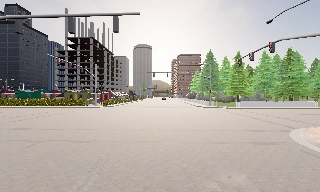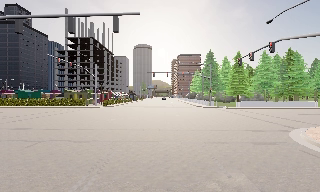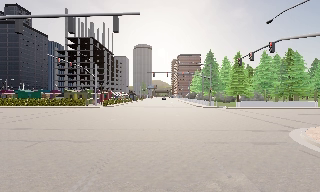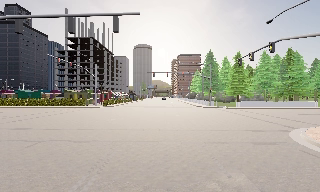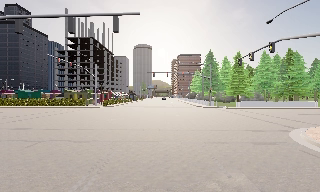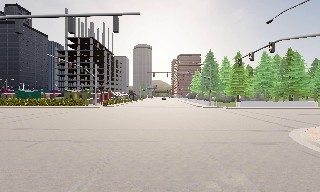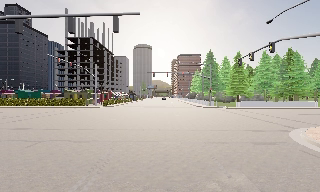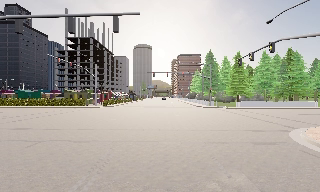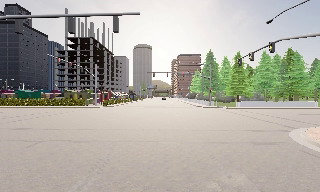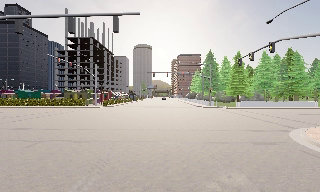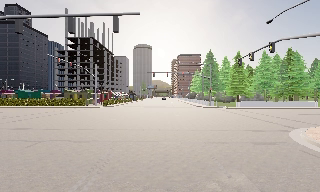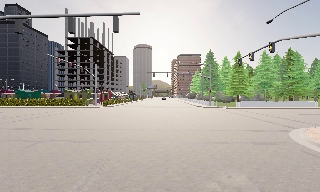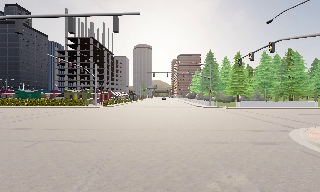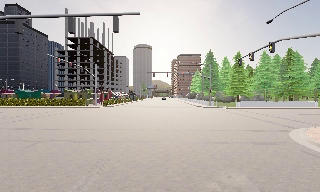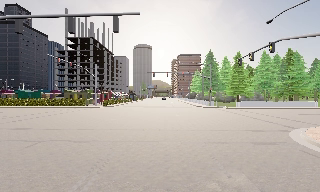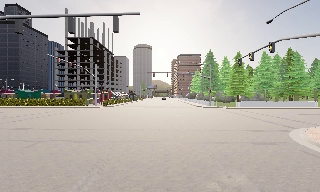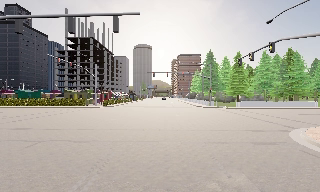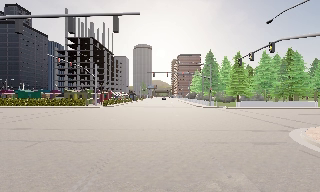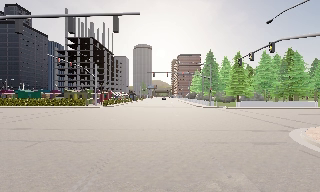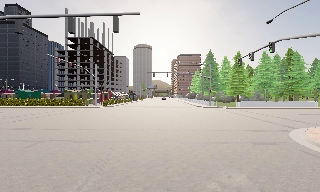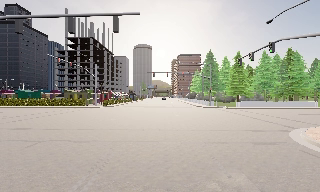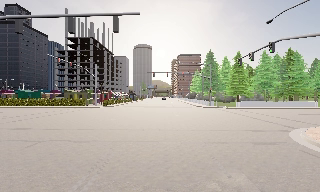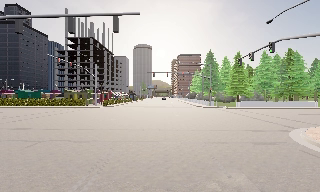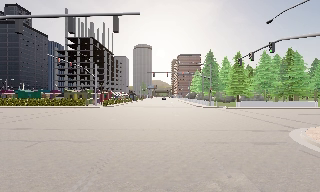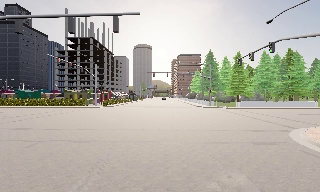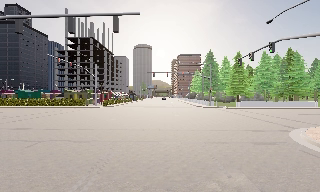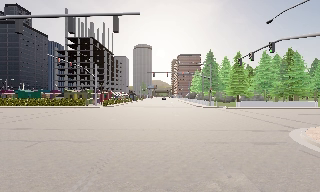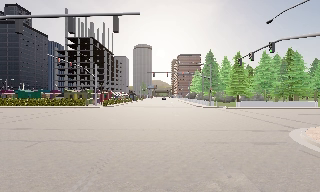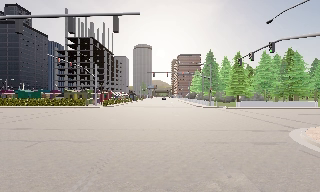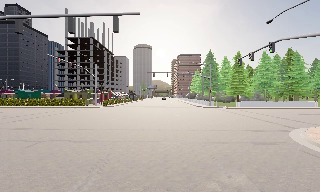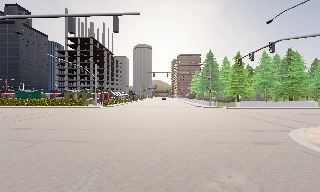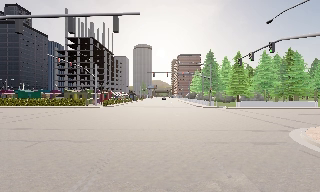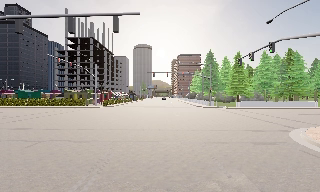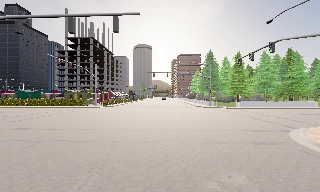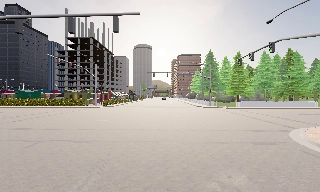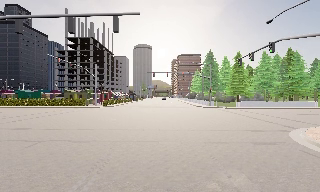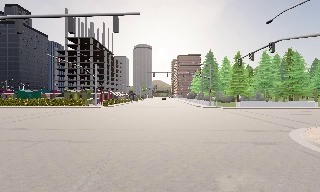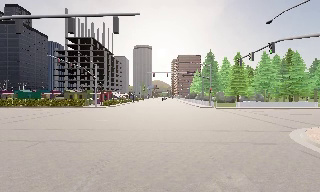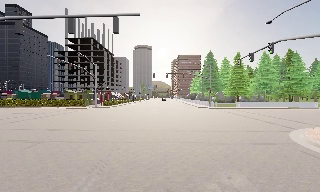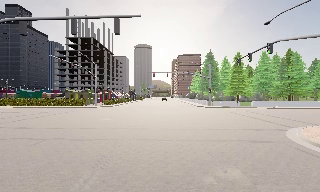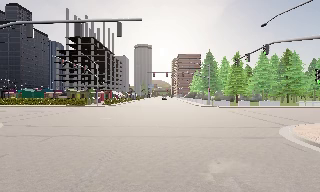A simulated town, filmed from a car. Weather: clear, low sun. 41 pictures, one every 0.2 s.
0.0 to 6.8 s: The camera keeps its place and its aim.
6.8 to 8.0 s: The camera travels backward, about 1 m, so what stands in front gets smaller. It gains speed.
The film runs backward here.
